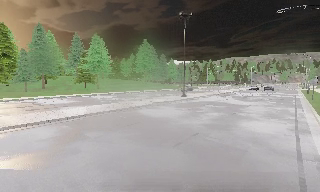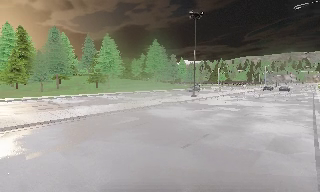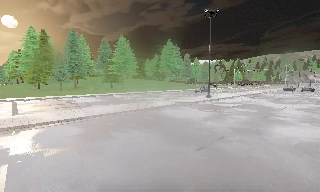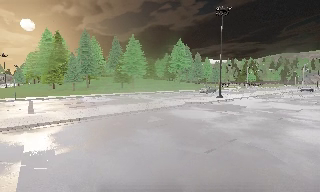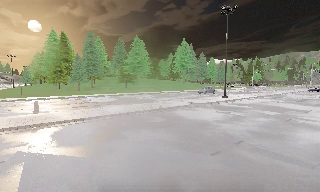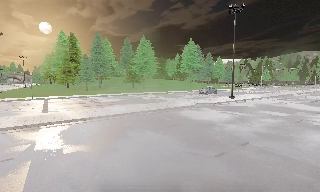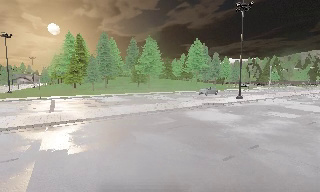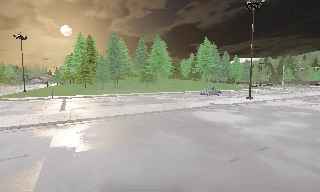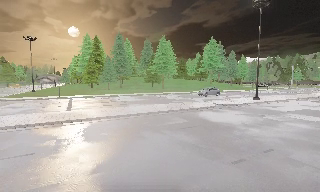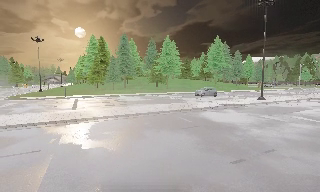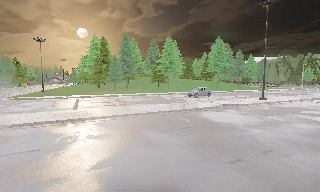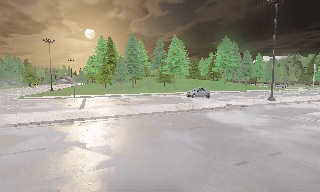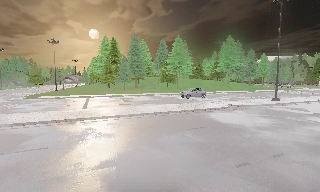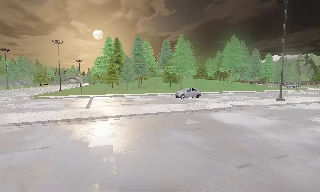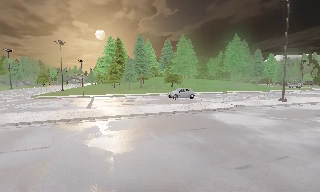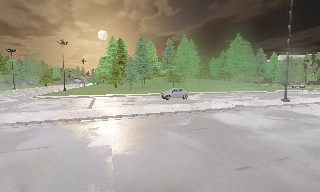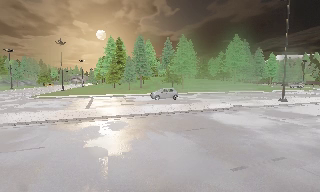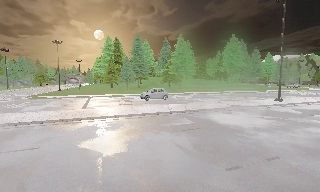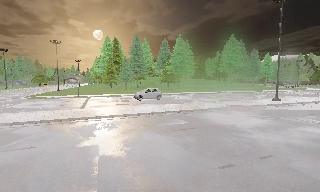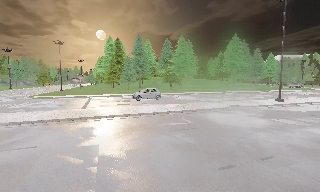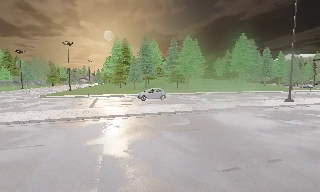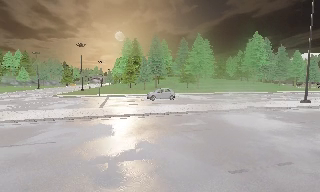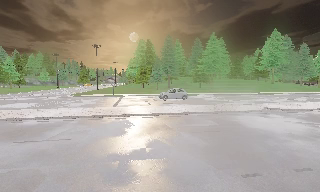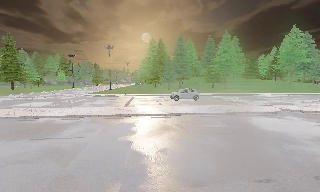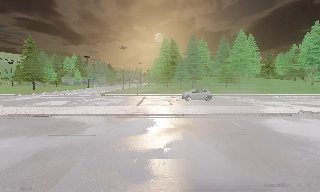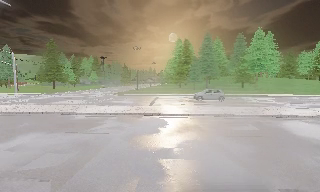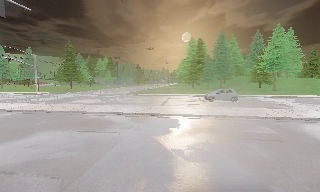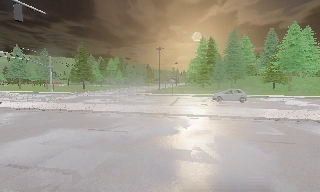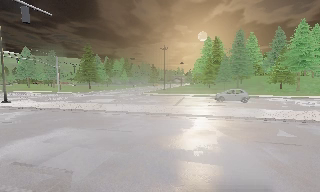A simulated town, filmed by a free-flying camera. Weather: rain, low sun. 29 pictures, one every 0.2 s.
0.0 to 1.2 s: The scene slides to the right, as the camera pans about 20 degrees to its left. It travels forward, about 0.5 m, so what stands in front looms larger.
1.2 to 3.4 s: The camera pans to its left, which is counterclockwise from overhead, by about 10 degrees. It travels to its right, about 1 m.
3.4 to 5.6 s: The camera pans to its left, which is counterclockwise from overhead, by about 35 degrees. It travels to its right, about 1 m.
The film runs forward here.
